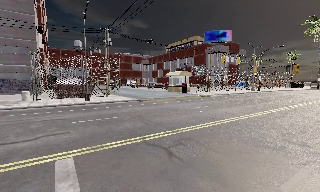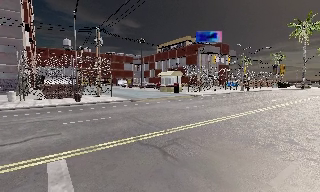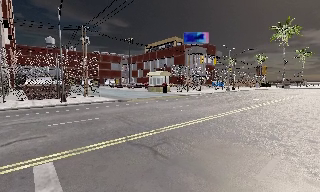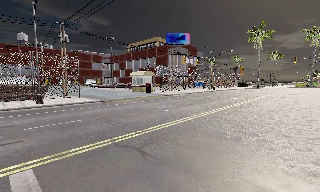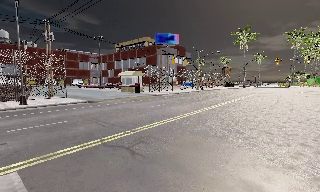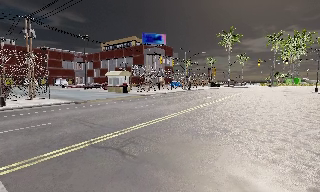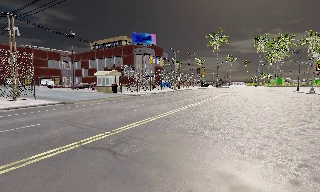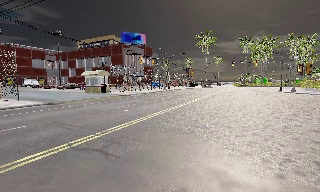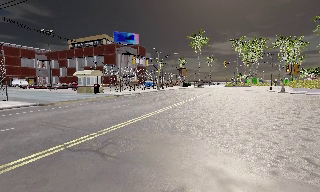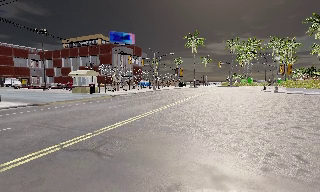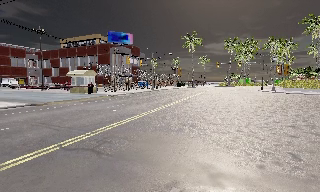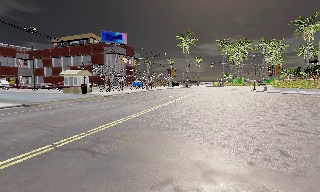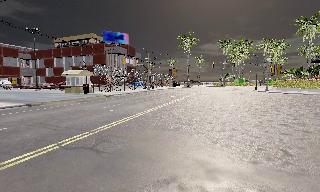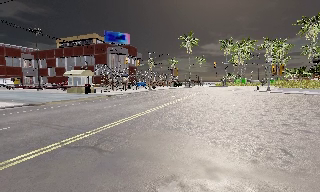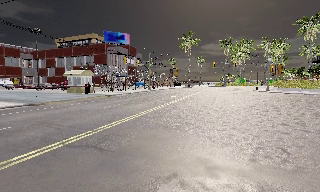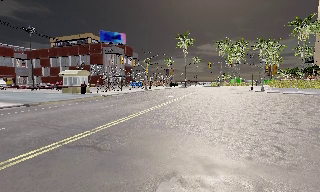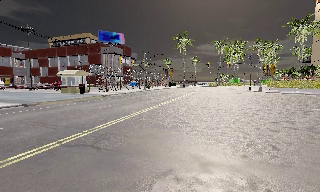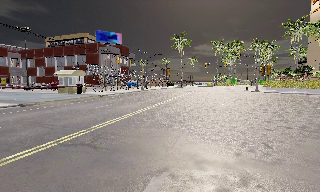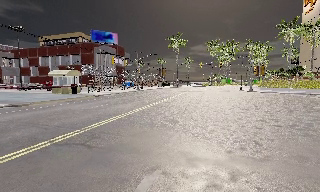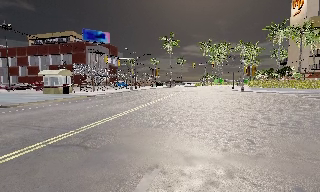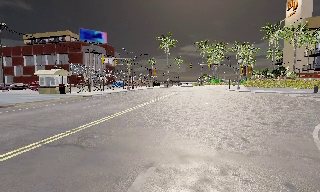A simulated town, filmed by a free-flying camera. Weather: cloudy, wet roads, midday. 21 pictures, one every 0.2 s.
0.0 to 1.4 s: The camera pans to its right, which is clockwise from overhead, by about 30 degrees.
1.4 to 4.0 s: The scene slides to the left, as the camera pans about 15 degrees to its right. It travels backward, about 1 m, so what stands in front gets smaller.
The film runs backward here.
